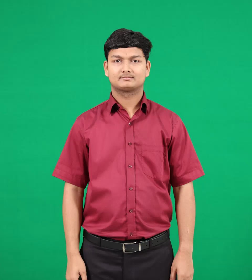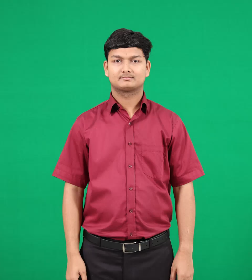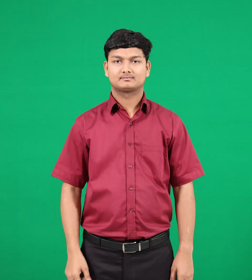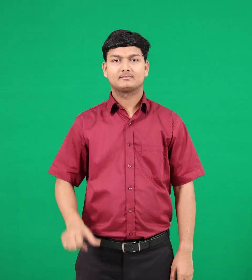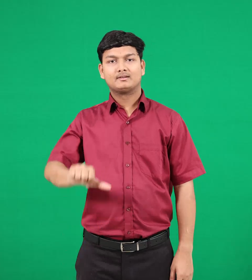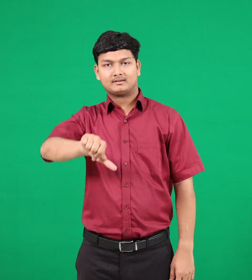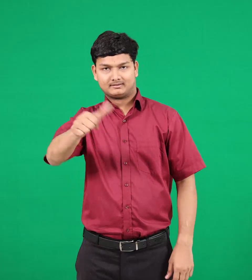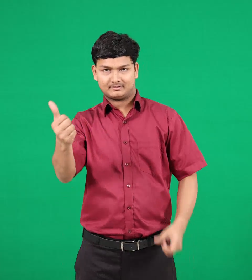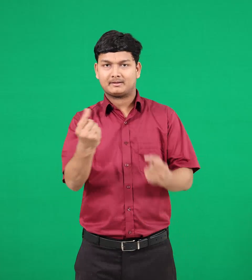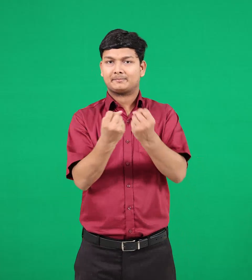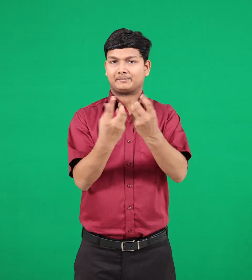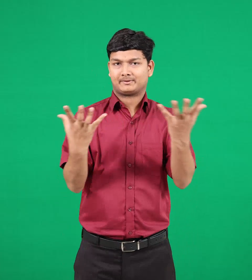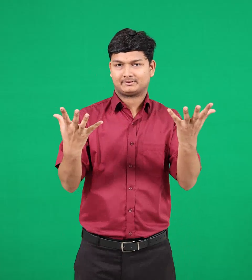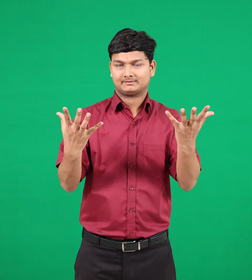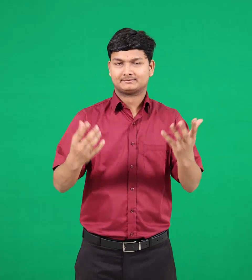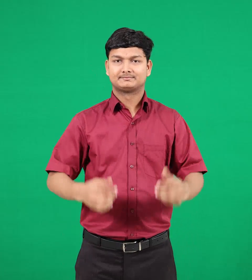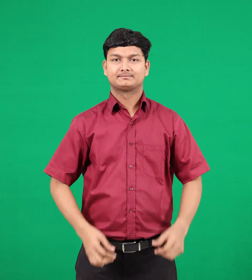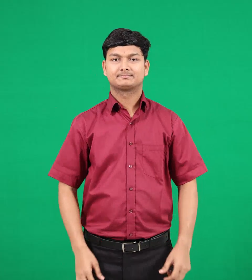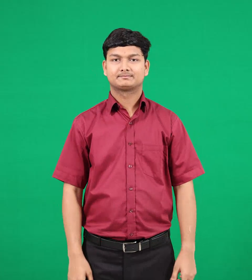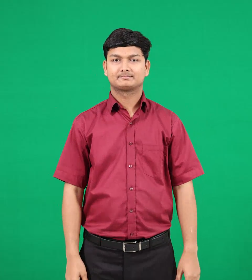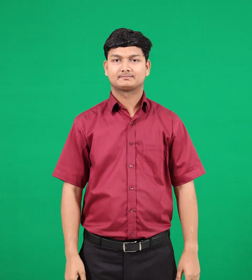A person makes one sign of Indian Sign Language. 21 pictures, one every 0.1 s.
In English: others
